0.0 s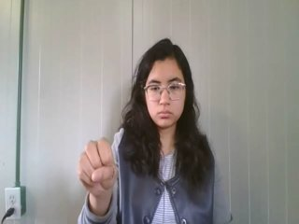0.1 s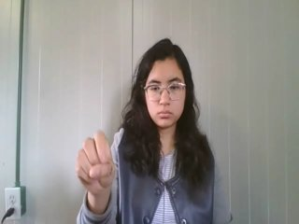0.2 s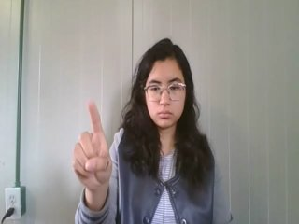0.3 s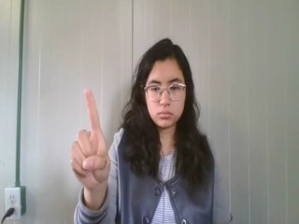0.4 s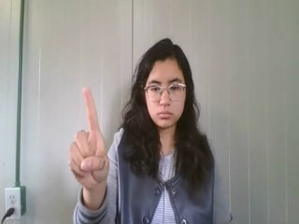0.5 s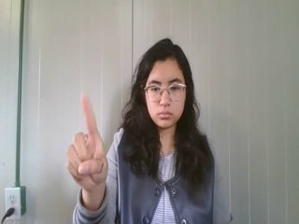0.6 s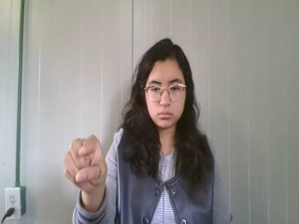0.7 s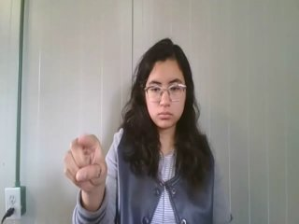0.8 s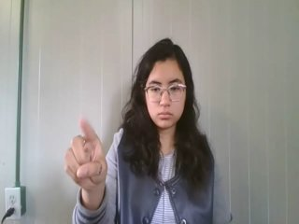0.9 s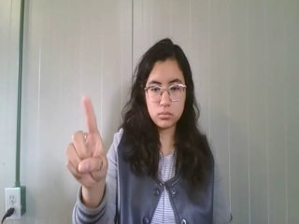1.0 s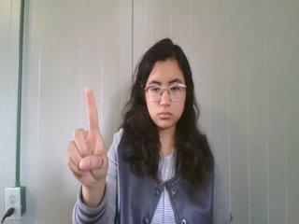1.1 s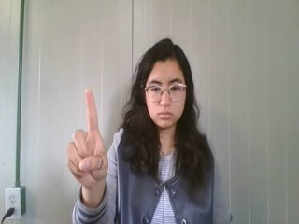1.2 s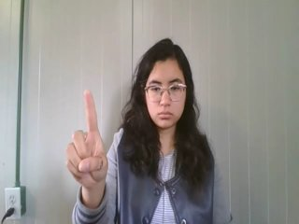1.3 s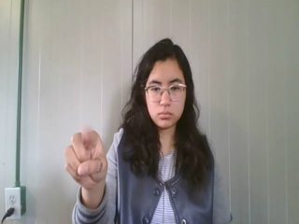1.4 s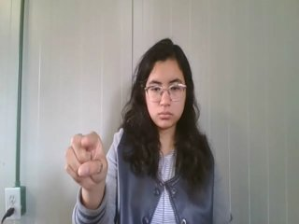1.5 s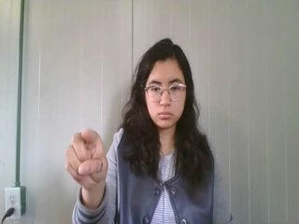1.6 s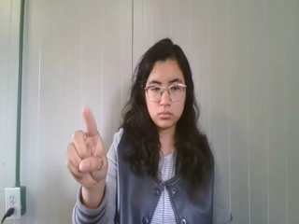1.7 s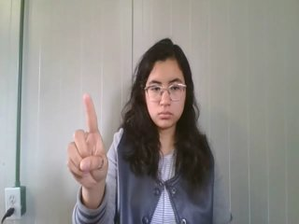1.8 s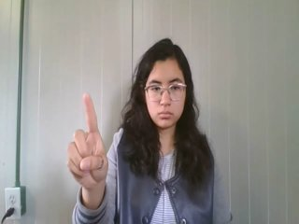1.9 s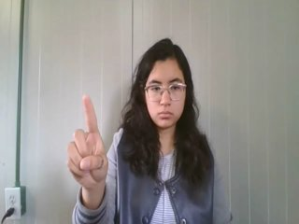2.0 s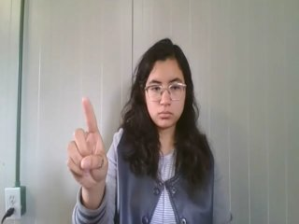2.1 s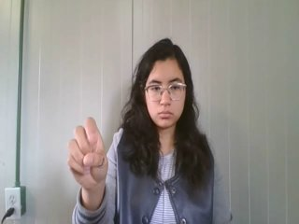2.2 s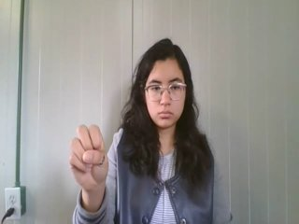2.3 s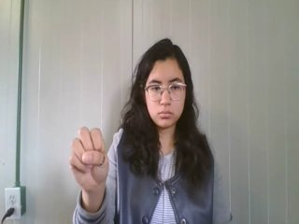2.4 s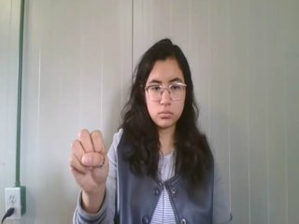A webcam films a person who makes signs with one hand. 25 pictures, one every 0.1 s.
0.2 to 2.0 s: Double click with one finger.
2.1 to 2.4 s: Non-gesture.
